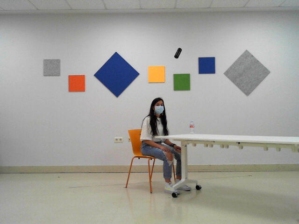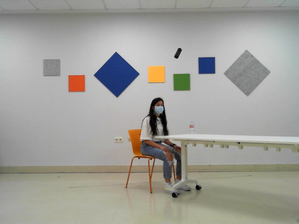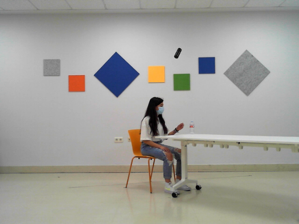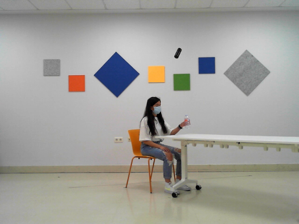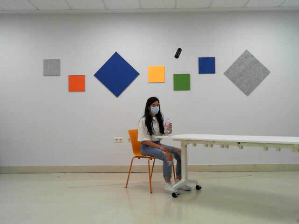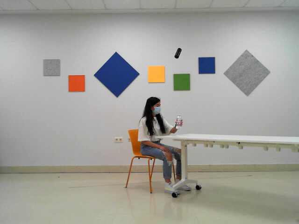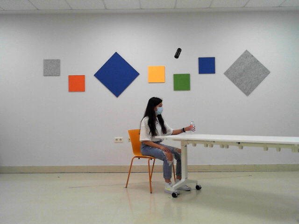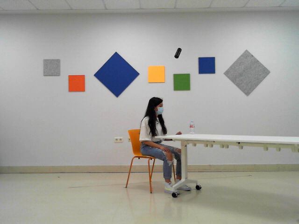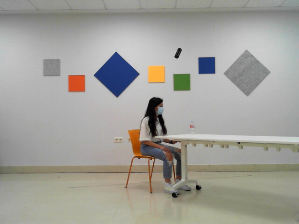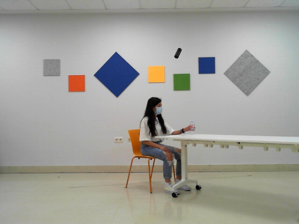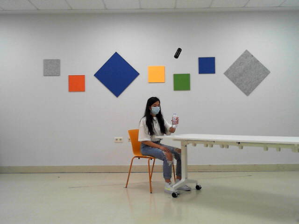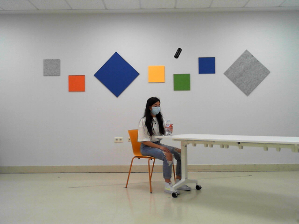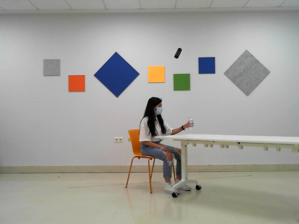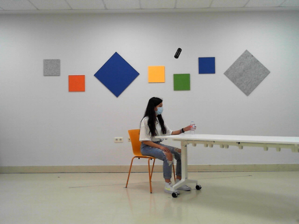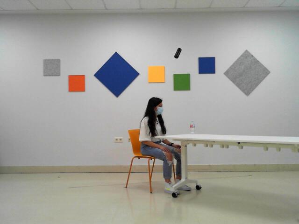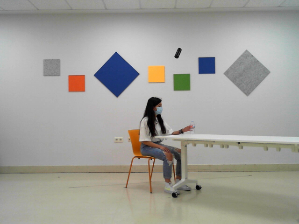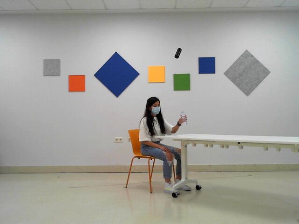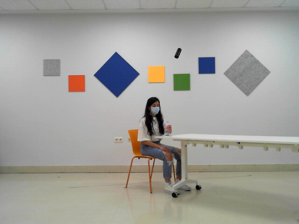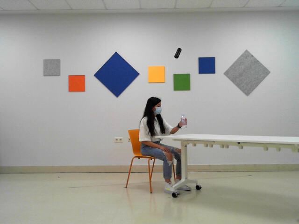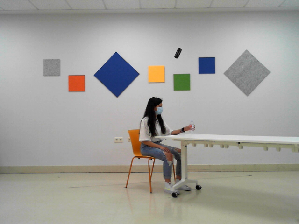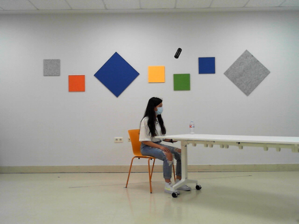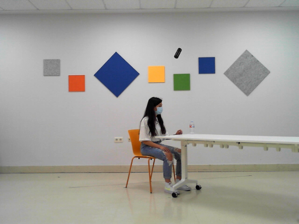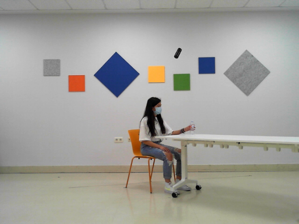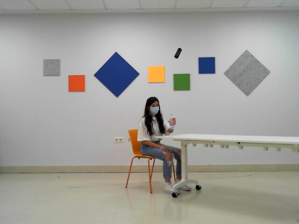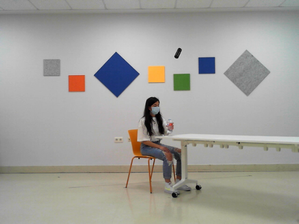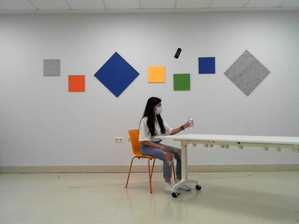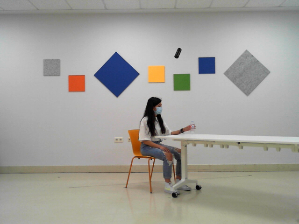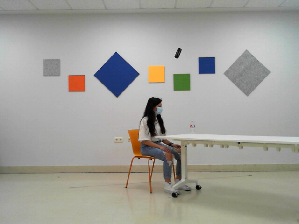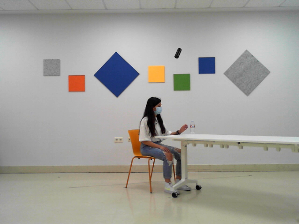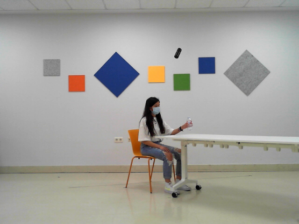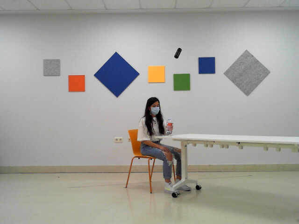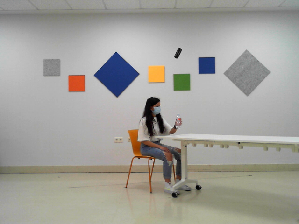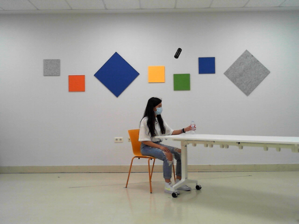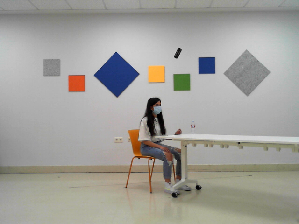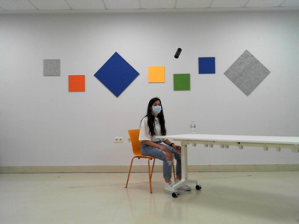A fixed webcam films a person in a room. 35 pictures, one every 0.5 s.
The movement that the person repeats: Move a bottle from side to side, left hand.
